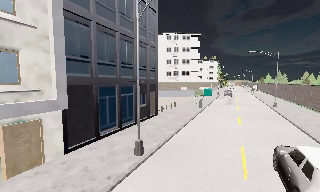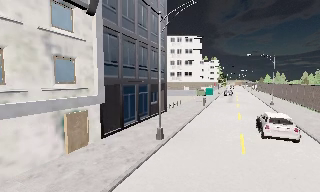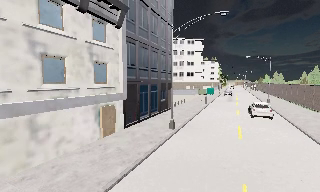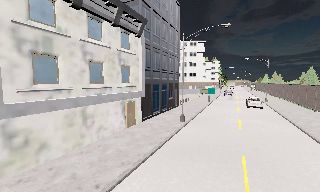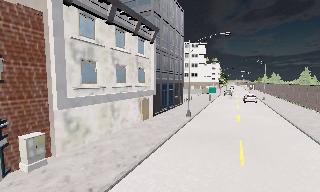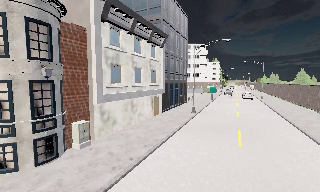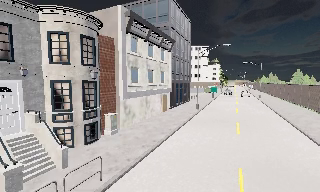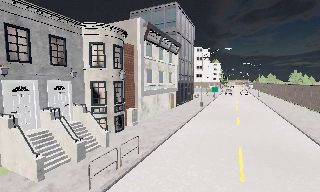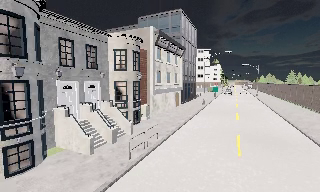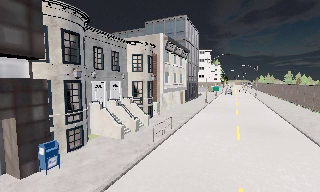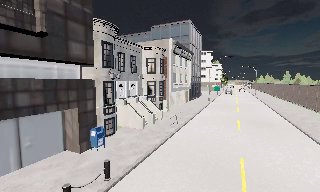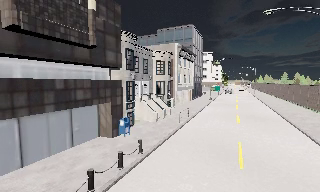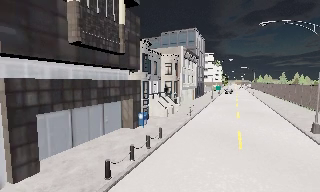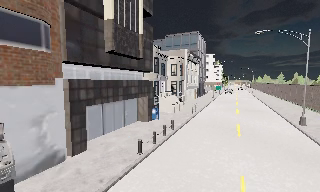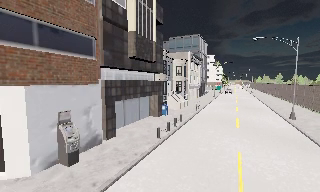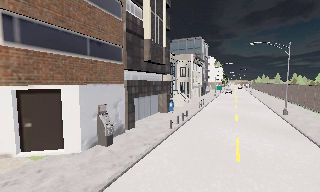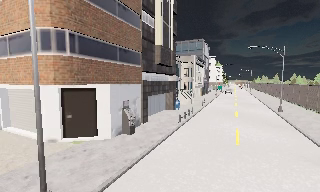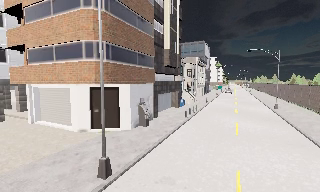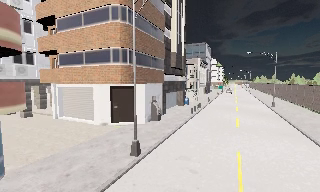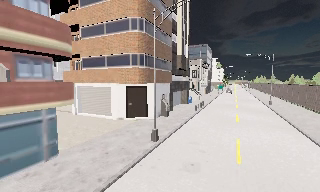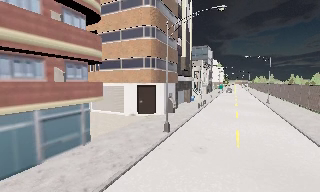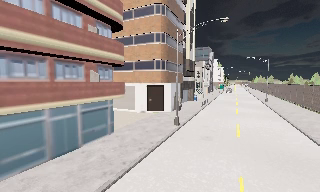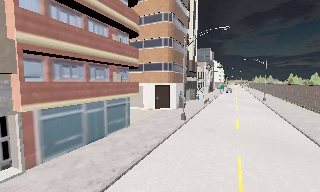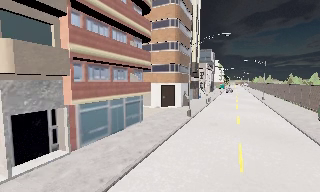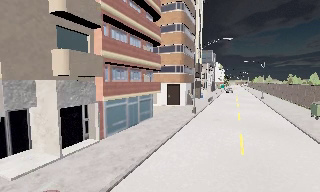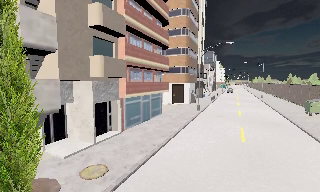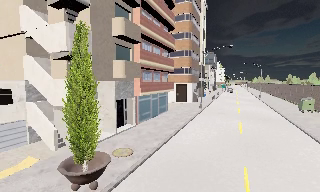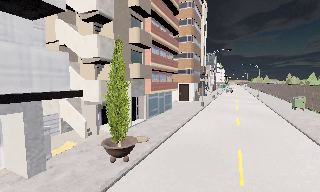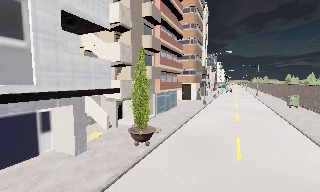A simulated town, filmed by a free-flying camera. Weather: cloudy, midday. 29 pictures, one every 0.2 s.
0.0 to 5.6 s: The camera travels backward and to its left, about 60 m, so what stands in front gets smaller.
The film runs forward here.
